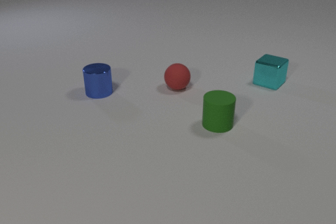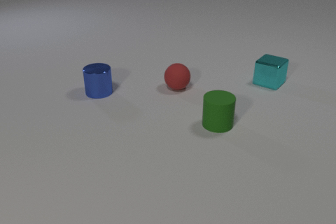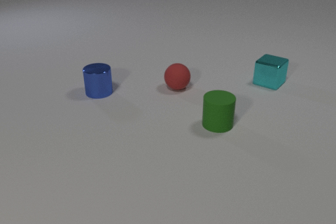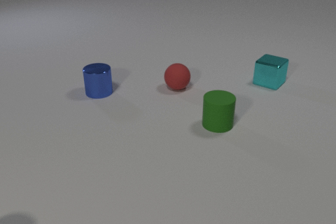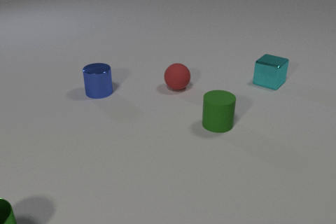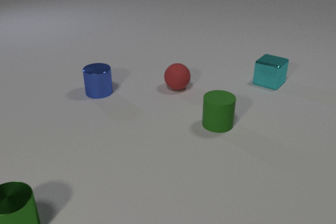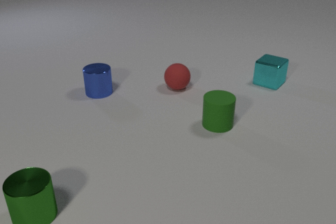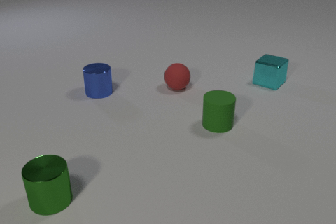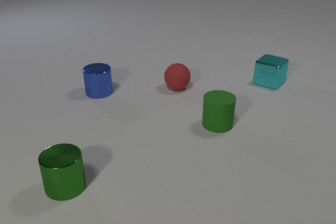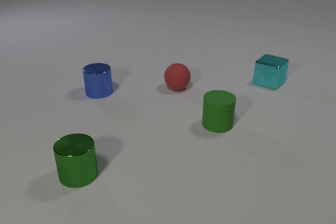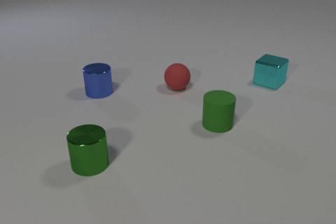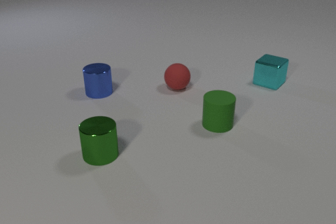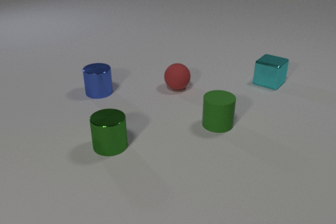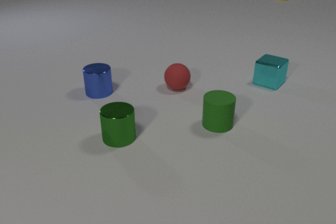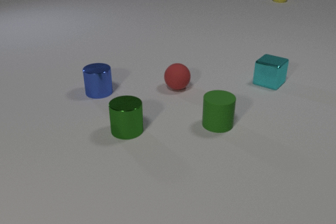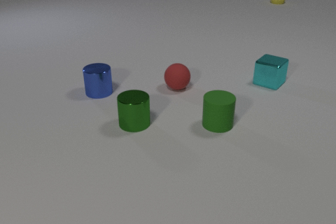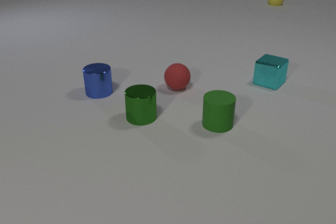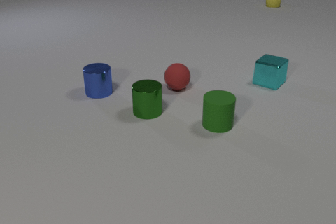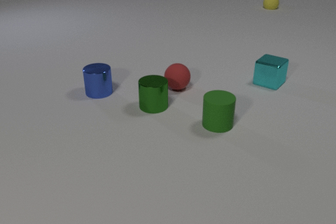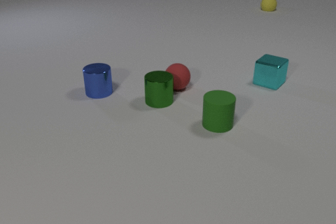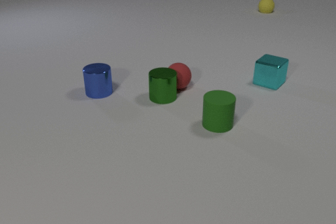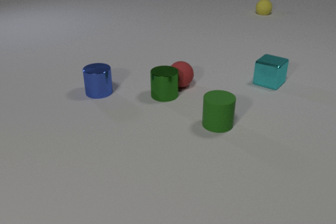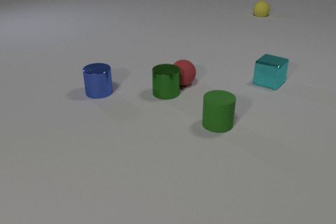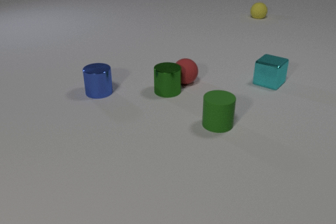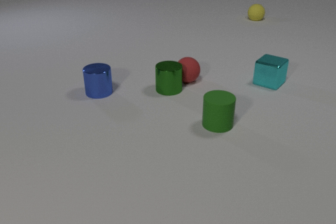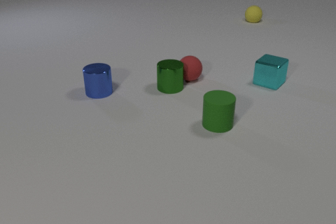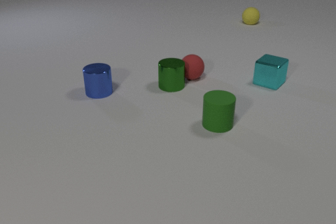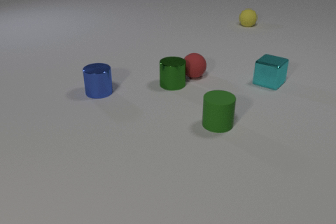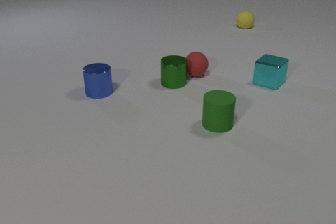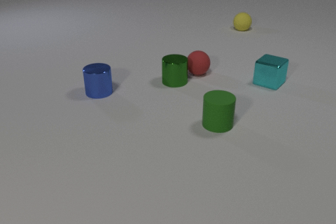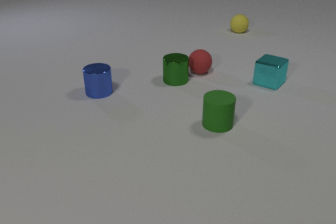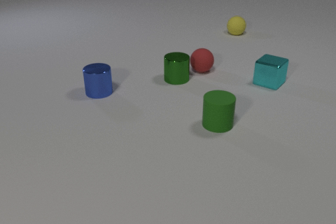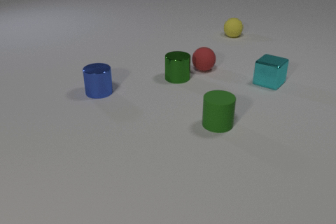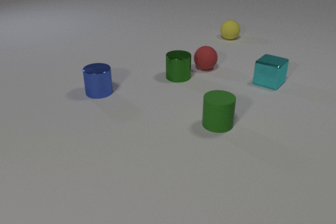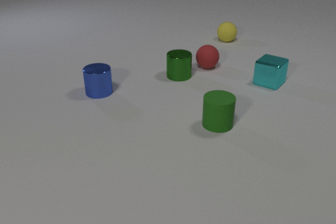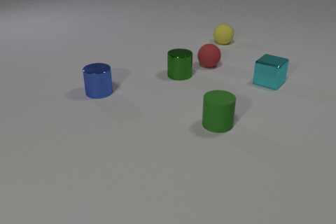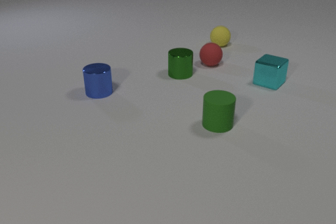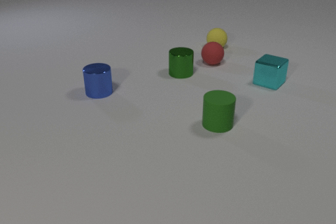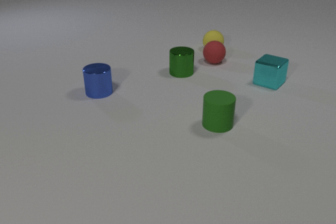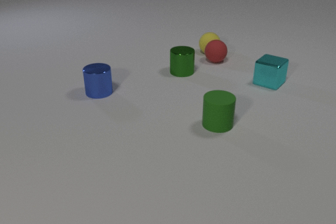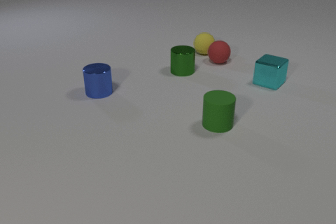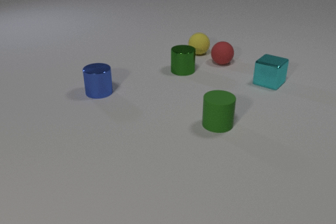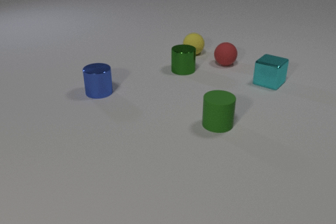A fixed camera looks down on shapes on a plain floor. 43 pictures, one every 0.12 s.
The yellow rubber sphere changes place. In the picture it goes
toward the camera.
The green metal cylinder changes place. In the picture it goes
away from the camera.
0.00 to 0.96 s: The green metal cylinder comes in at the bottom edge, slides to the right and away from the camera.
0.96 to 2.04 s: The green metal cylinder slides away from the camera and to the right. The yellow rubber sphere comes in at the top edge, rolls toward the camera.
2.04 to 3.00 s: The green metal cylinder slides away from the camera and to the right. The red rubber sphere rolls away from the camera and to the right. The yellow rubber sphere rolls toward the camera. The green metal cylinder and the red rubber sphere collide.
3.00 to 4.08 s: The green metal cylinder slides away from the camera. The red rubber sphere rolls away from the camera and to the right. The yellow rubber sphere rolls toward the camera.
4.08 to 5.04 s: The green metal cylinder slides away from the camera. The red rubber sphere rolls to the right and away from the camera. The yellow rubber sphere rolls toward the camera and to the left. The red rubber sphere and the yellow rubber sphere collide.
What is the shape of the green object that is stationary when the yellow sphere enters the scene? cylinder.
How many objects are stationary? 3.
Are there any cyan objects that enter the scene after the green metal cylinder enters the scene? no.
